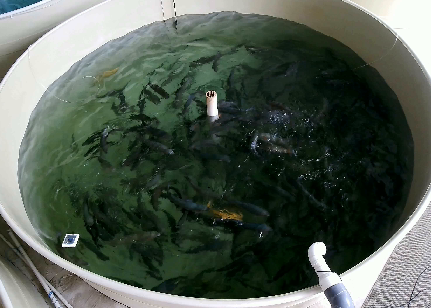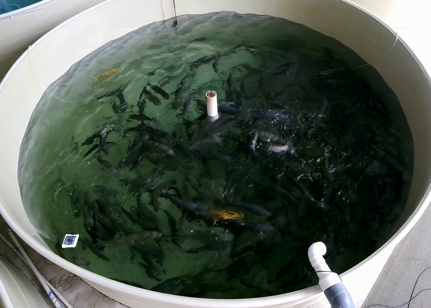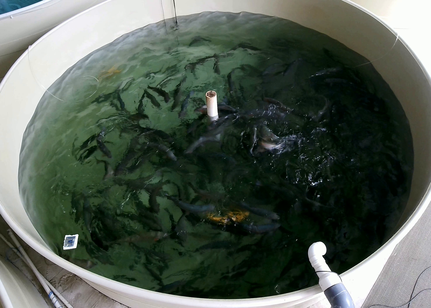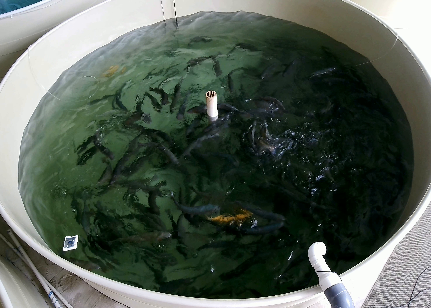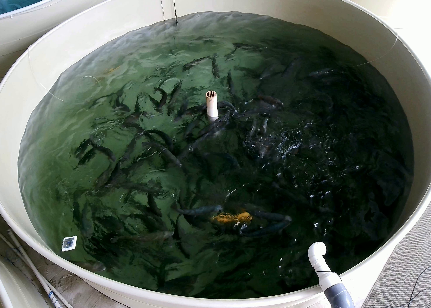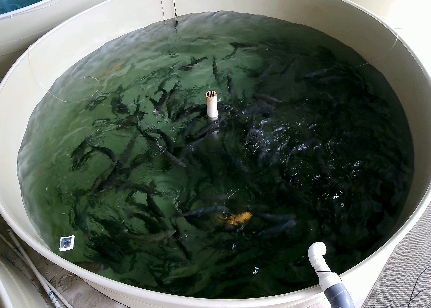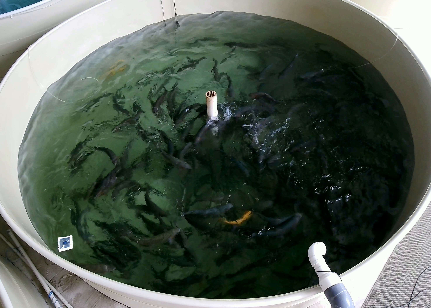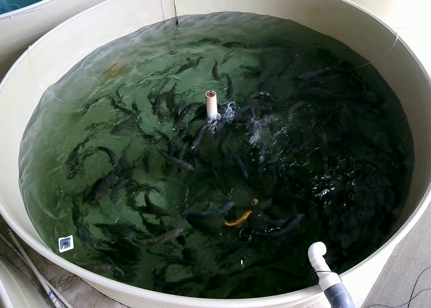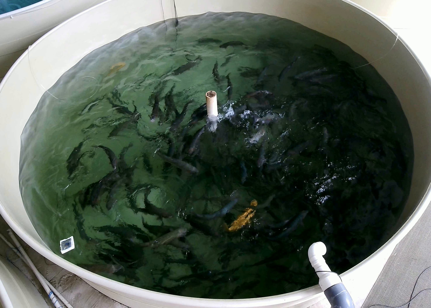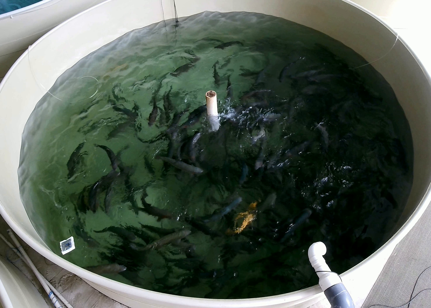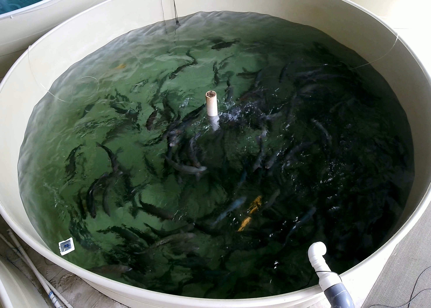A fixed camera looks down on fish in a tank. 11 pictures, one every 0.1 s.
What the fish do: Foraging.
